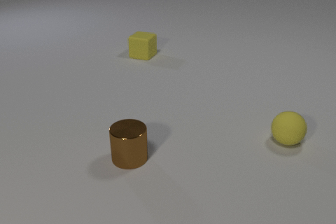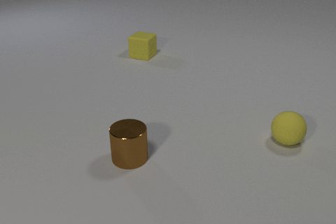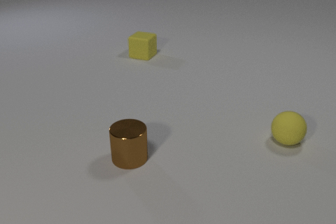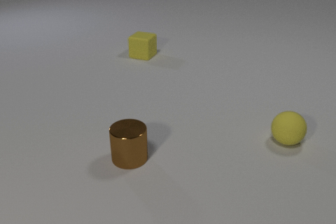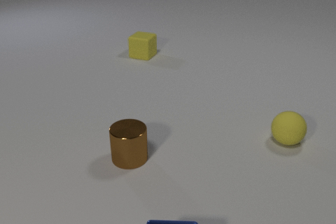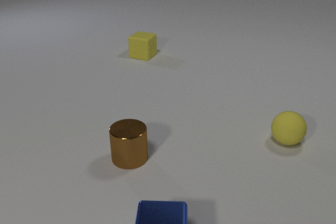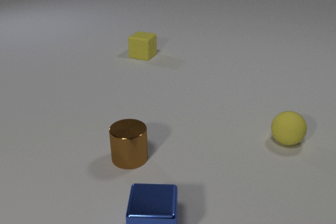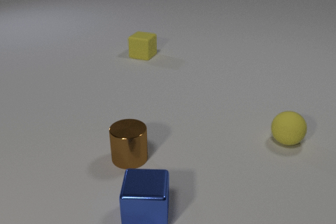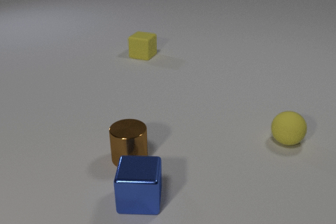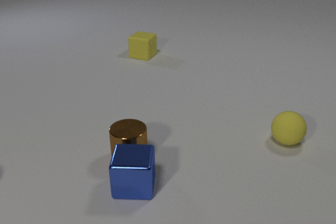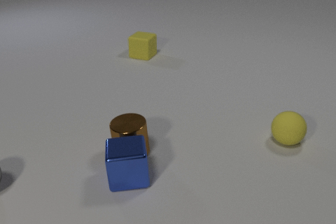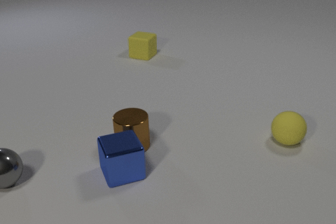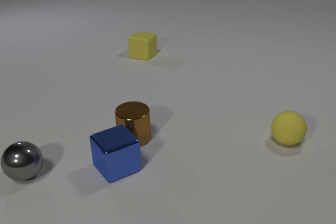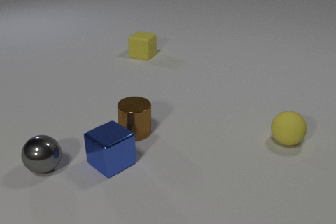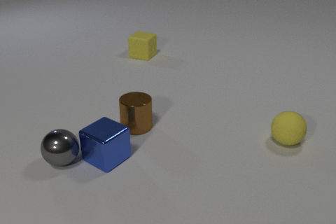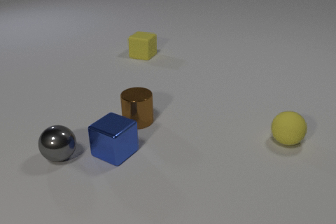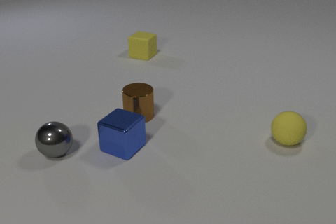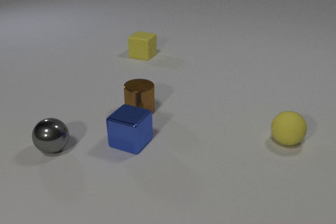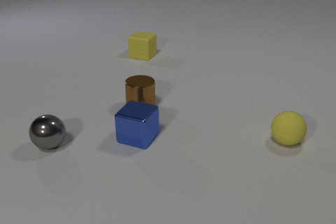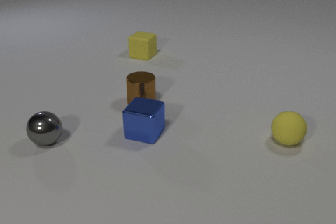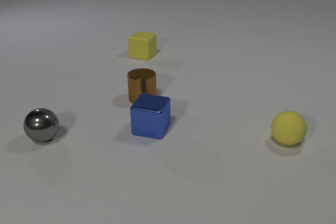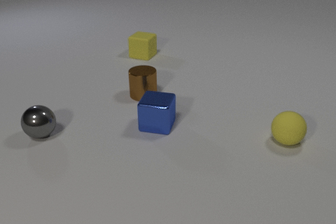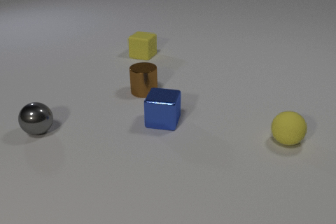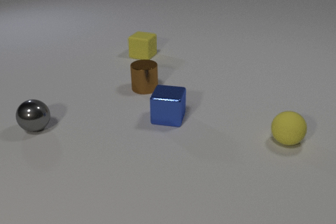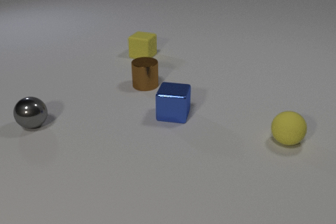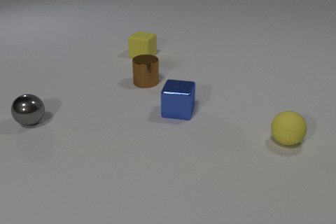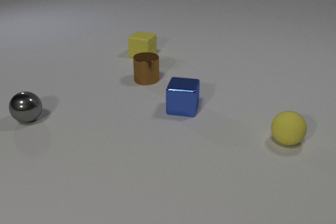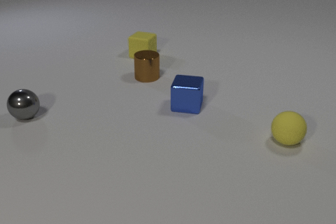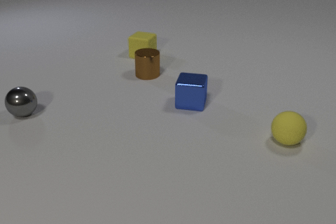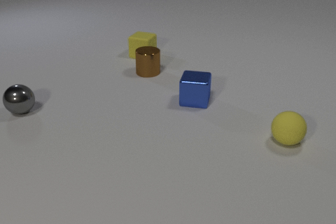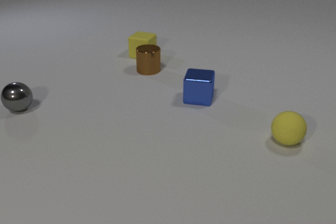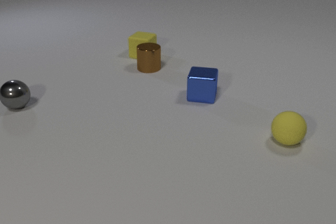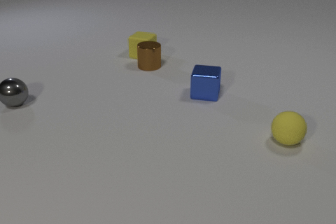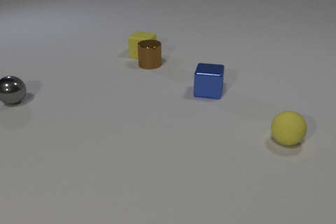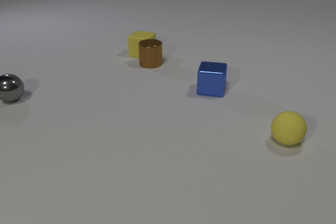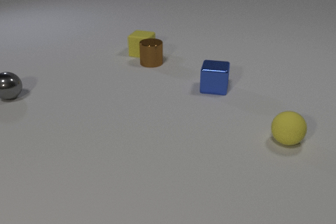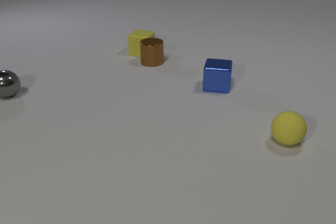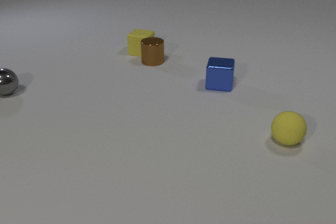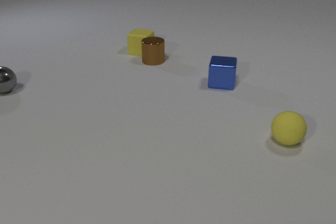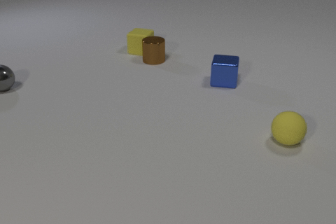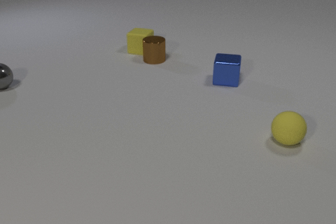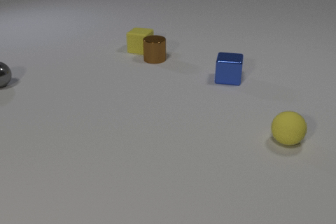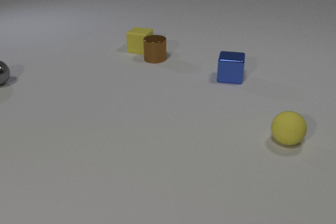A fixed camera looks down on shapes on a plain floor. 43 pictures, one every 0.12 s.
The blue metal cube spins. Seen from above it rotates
counterclockwise.
The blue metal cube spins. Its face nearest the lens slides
to the right.
0.00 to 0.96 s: The blue metal cube comes in at the bottom edge, slides away from the camera.
0.96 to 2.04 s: The blue metal cube slides away from the camera, spins so that its near face slides to the right, counterclockwise seen from above. The brown metal cylinder slides away from the camera. The gray metal sphere comes in at the left edge, rolls to the right and away from the camera. The blue metal cube and the brown metal cylinder collide. The blue metal cube and the gray metal sphere collide.
2.04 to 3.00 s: The blue metal cube slides away from the camera and to the right. The brown metal cylinder slides away from the camera. The gray metal sphere rolls away from the camera.
3.00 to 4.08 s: The blue metal cube slides away from the camera and to the right. The brown metal cylinder slides away from the camera. The gray metal sphere rolls away from the camera. The brown metal cylinder and the yellow rubber cube collide.
4.08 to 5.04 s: The blue metal cube slides away from the camera and to the right. The brown metal cylinder slides away from the camera. The yellow rubber cube slides away from the camera. The gray metal sphere rolls away from the camera.
How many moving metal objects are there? 3.
What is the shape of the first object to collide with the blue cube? cylinder.
Are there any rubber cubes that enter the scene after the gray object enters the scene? no.
